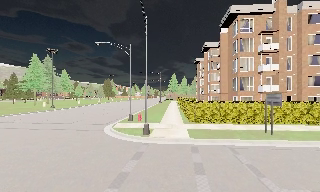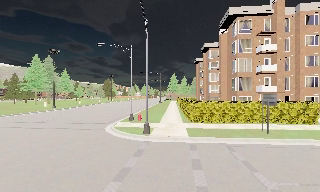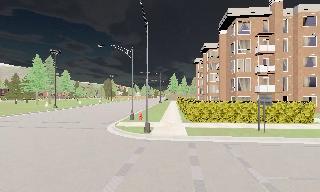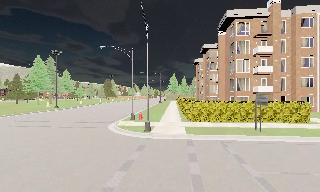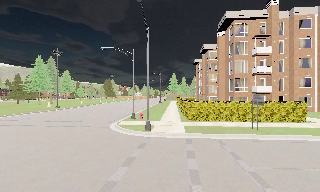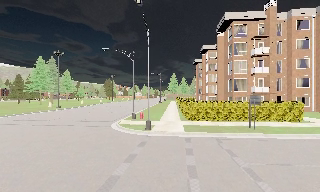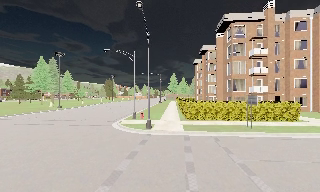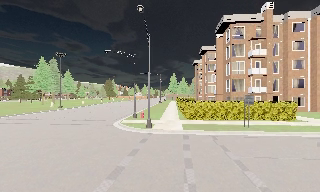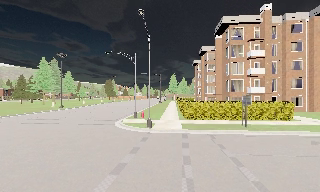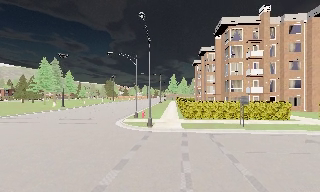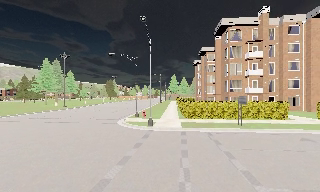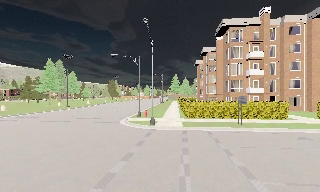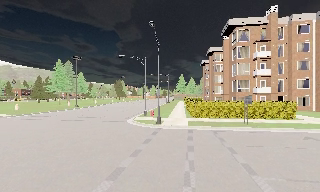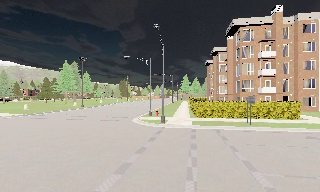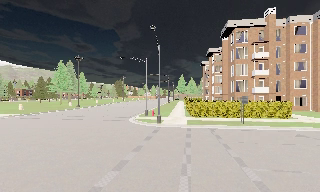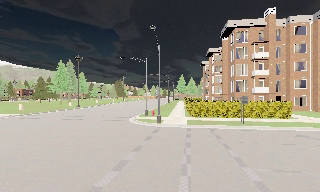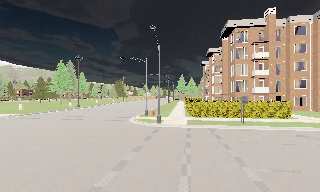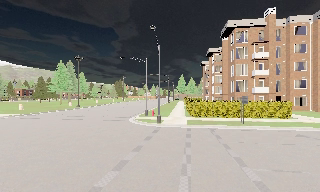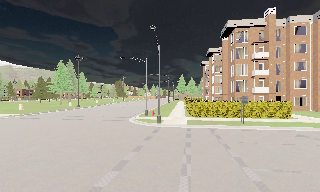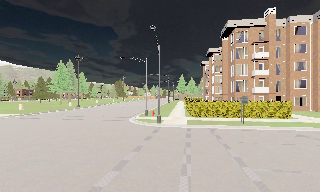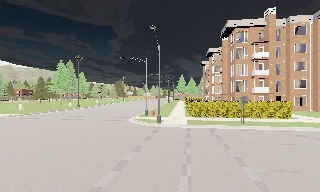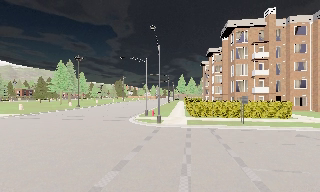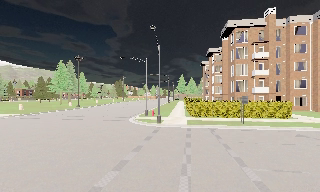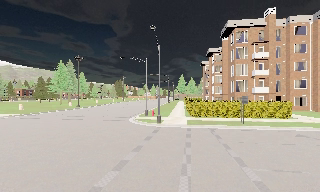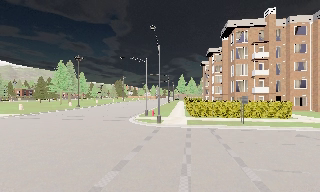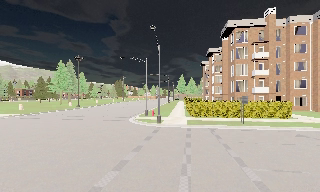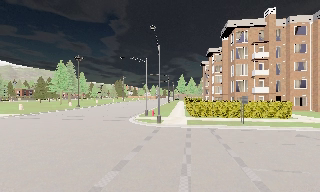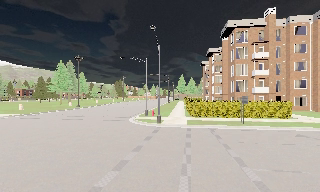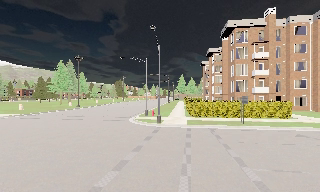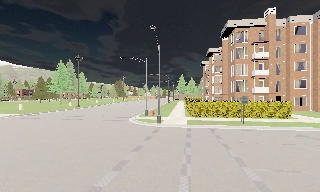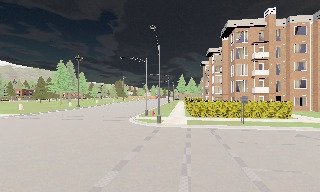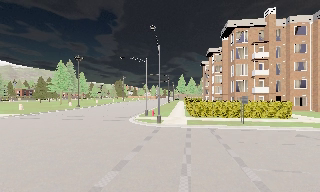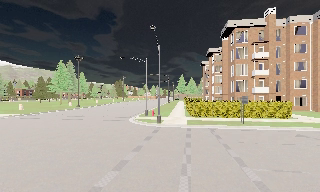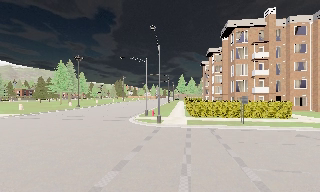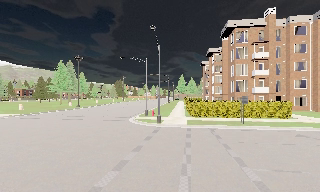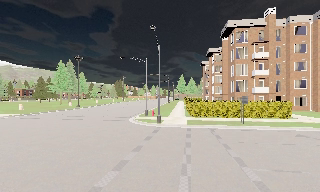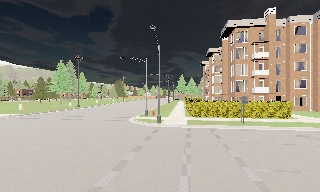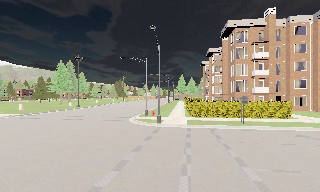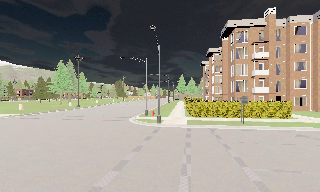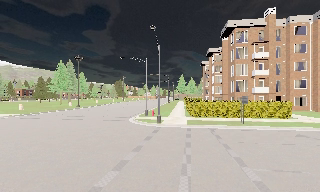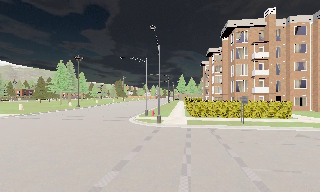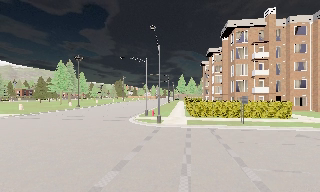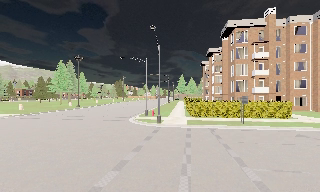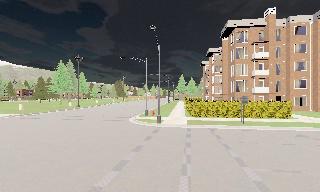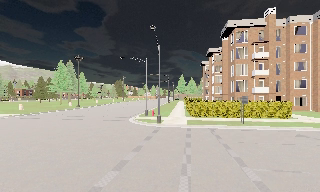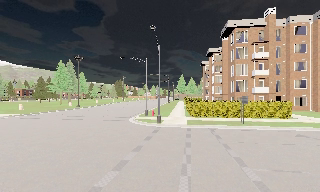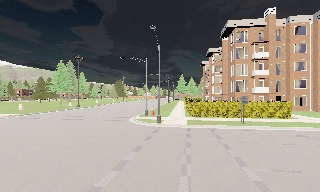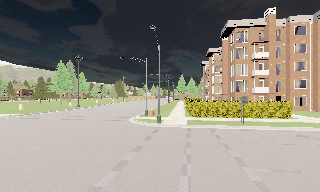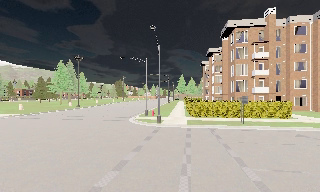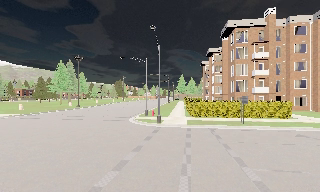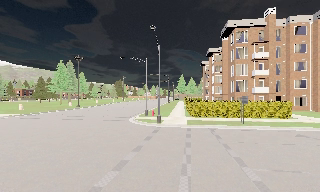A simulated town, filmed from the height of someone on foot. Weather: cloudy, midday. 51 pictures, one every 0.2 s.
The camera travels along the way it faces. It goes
backward.
0.0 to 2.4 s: The camera travels backward, about 4.5 m, so what stands in front gets smaller.
2.4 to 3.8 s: The camera travels backward, about 0.5 m, so what stands in front gets smaller. It loses speed.
3.8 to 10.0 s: The camera keeps its place and its aim.
The film runs backward here.
